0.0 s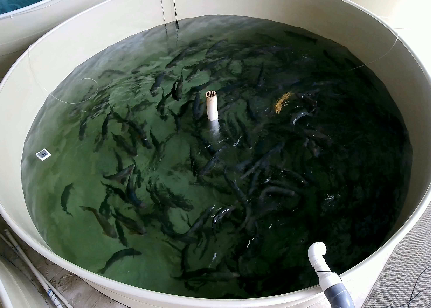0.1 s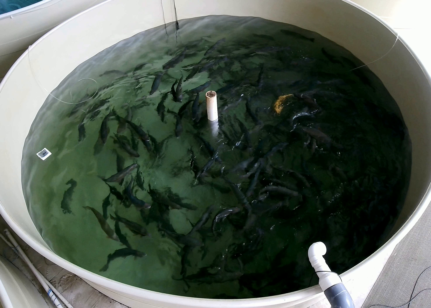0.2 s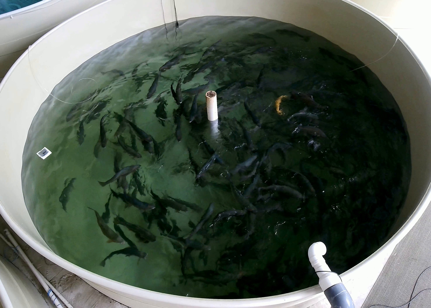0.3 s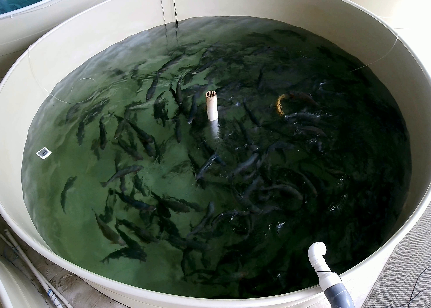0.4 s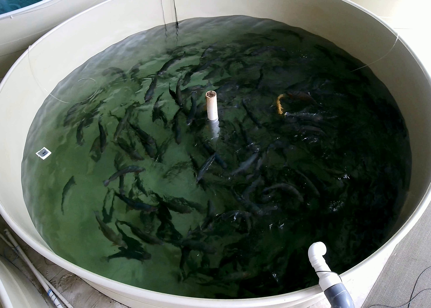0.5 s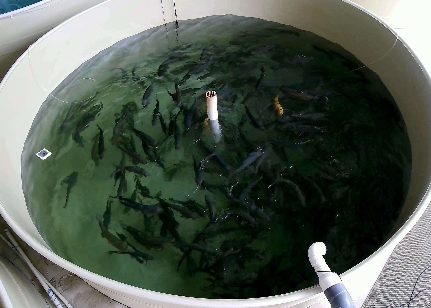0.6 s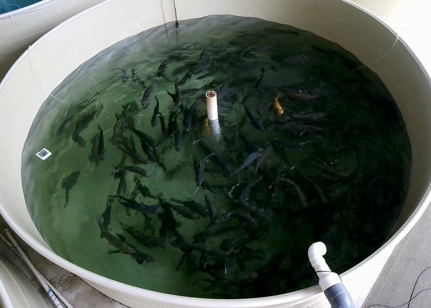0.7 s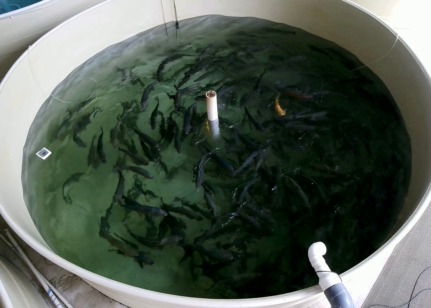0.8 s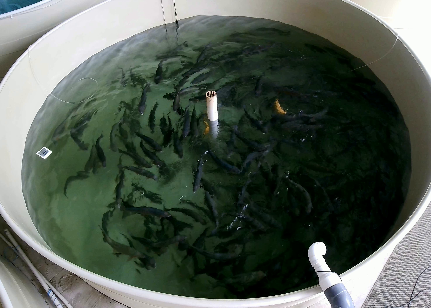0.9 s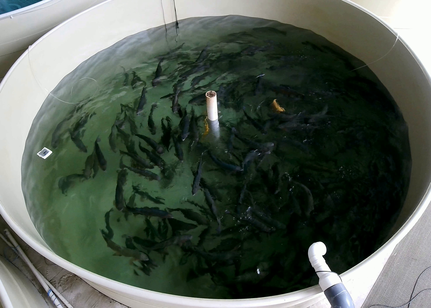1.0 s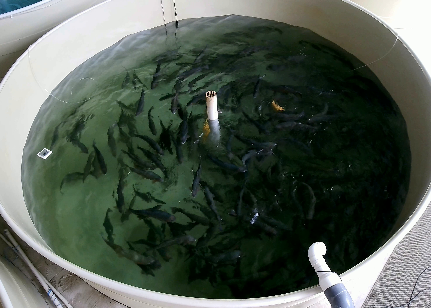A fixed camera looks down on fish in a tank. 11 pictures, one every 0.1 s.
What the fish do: Foraging.
